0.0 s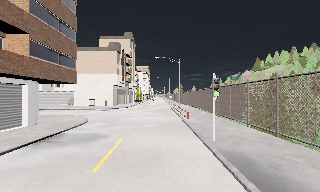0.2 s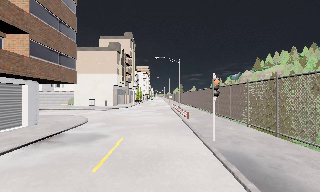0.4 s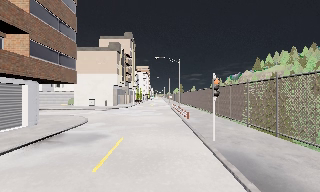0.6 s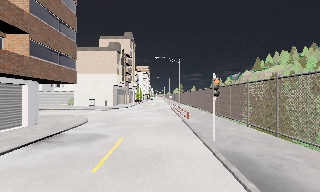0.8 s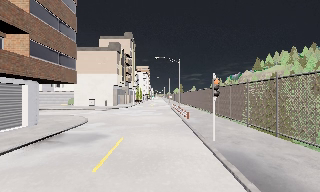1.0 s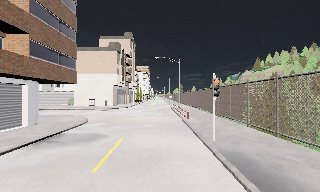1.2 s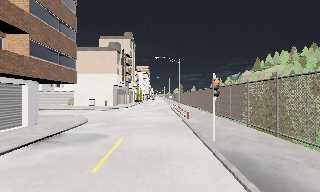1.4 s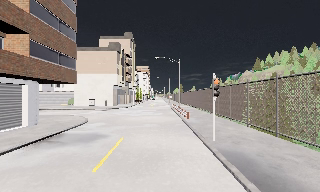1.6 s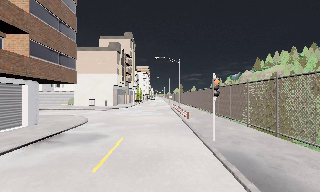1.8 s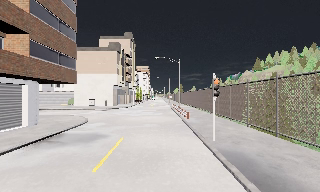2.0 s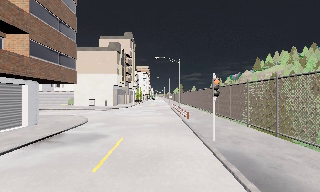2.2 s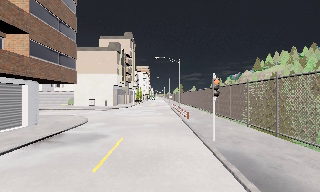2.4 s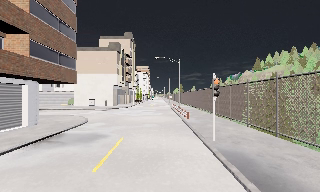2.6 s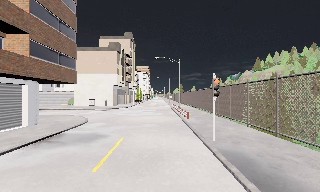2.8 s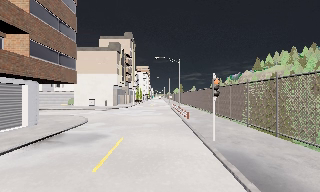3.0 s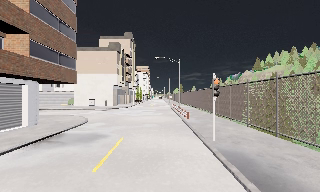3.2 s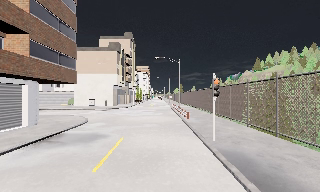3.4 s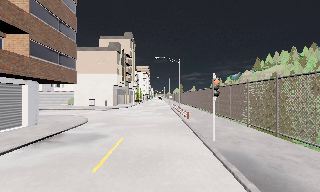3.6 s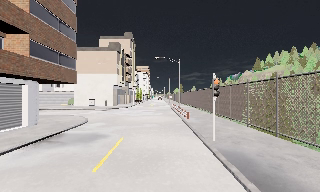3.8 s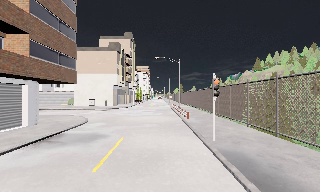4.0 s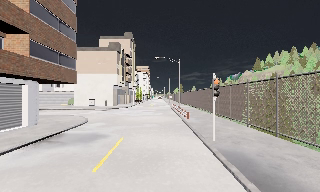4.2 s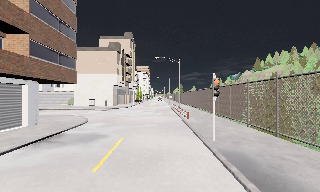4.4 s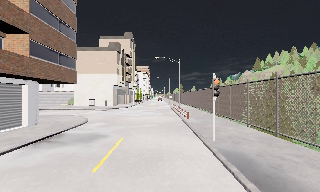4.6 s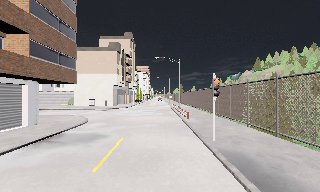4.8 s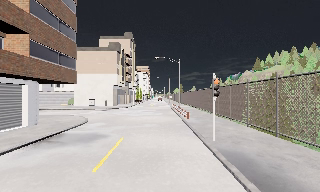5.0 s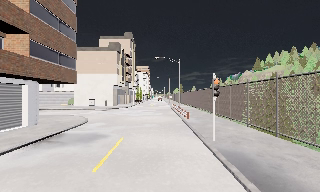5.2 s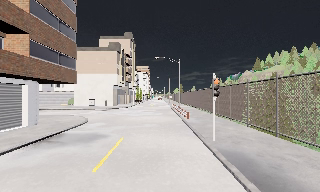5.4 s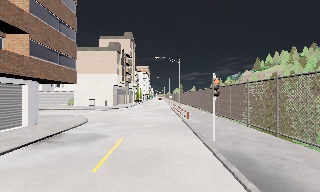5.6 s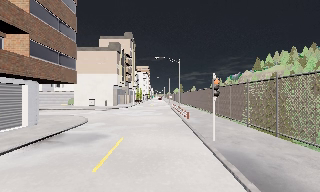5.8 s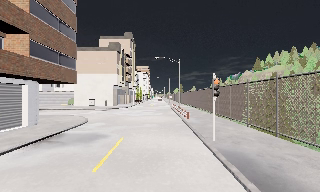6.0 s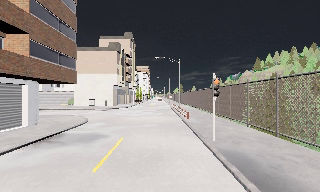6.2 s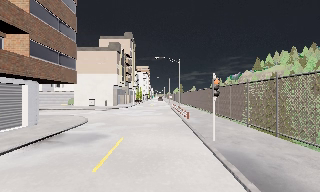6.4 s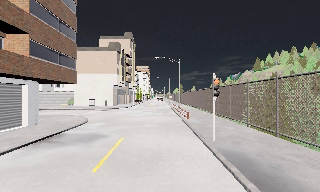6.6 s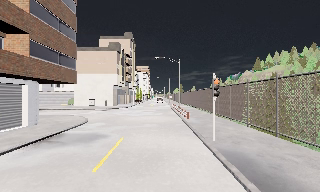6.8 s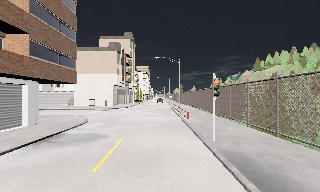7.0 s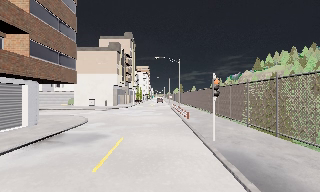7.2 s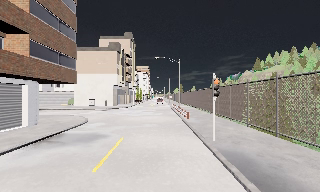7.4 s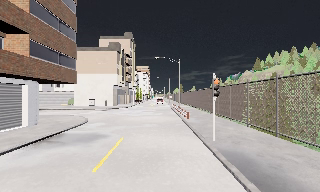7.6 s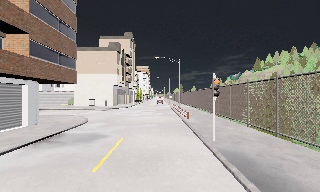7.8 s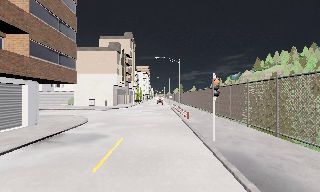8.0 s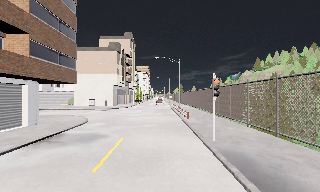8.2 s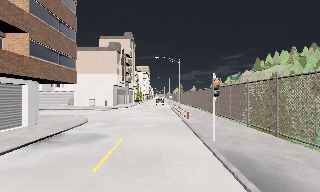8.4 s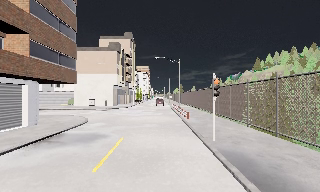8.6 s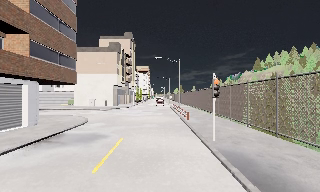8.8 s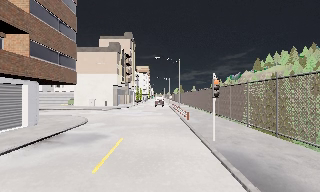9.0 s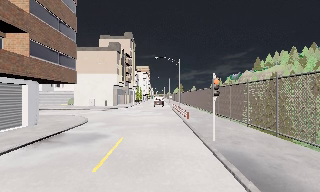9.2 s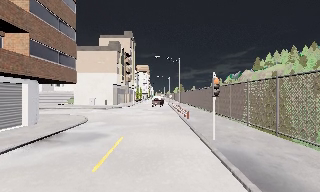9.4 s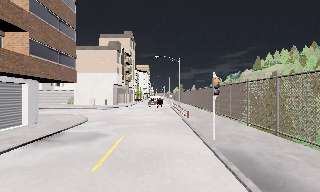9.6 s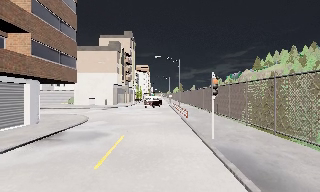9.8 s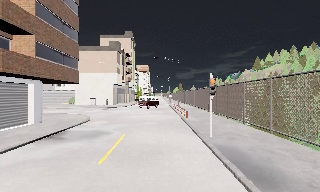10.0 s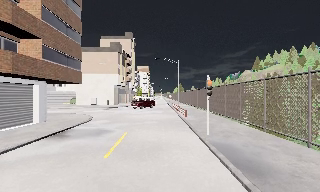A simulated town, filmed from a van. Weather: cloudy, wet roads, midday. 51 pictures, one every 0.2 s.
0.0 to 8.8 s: The camera keeps its place and its aim.
8.8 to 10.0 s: The camera travels backward, about 1 m, so what stands in front gets smaller. It gains speed.
The film runs backward here.
